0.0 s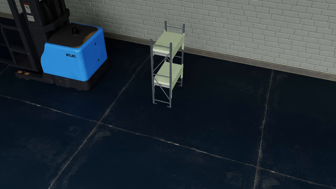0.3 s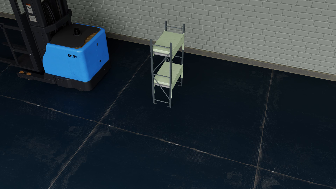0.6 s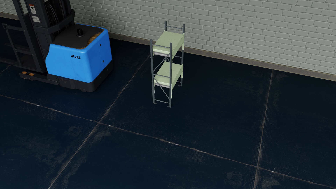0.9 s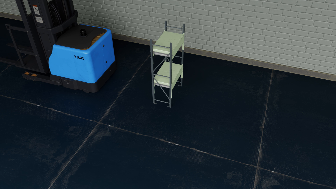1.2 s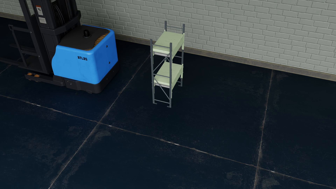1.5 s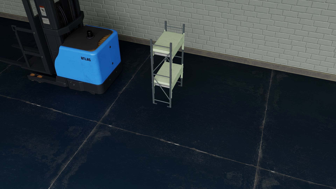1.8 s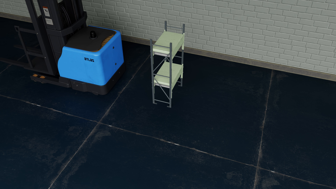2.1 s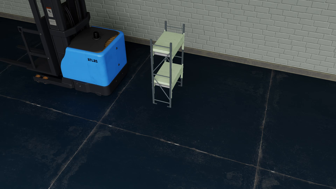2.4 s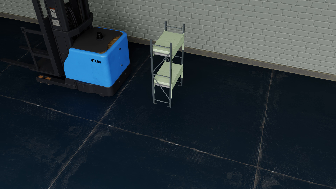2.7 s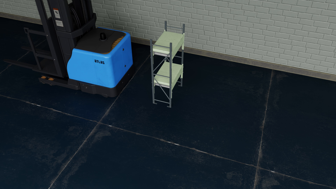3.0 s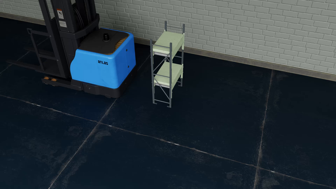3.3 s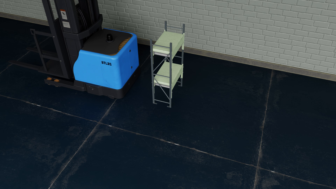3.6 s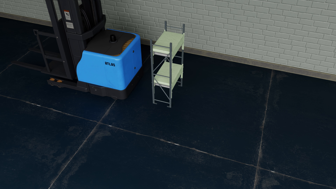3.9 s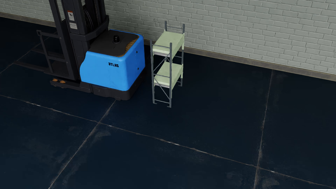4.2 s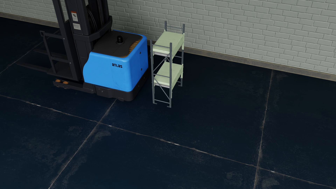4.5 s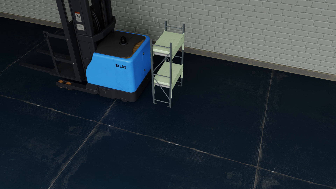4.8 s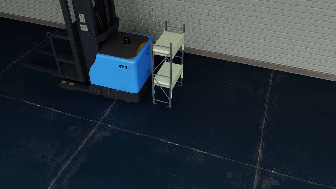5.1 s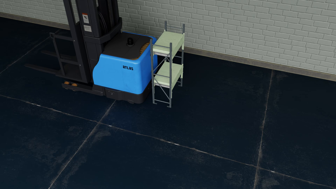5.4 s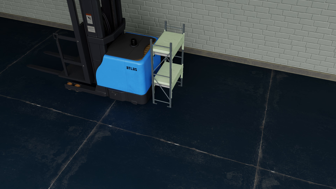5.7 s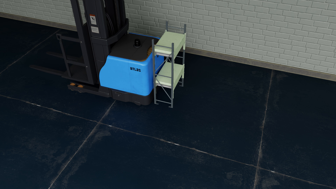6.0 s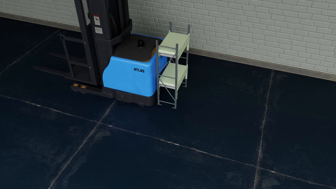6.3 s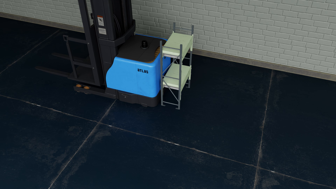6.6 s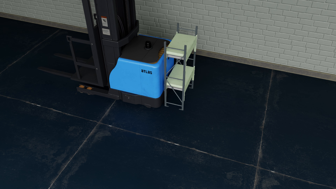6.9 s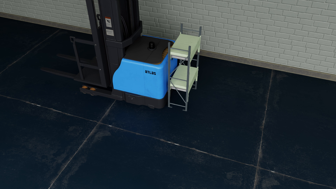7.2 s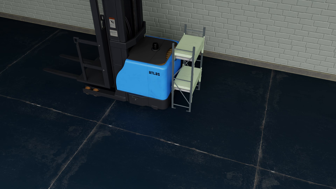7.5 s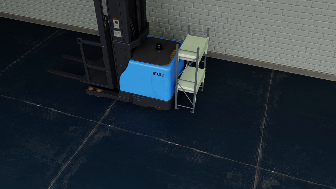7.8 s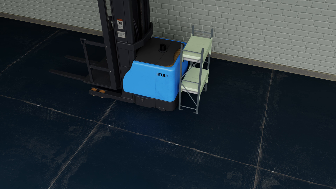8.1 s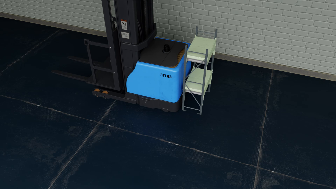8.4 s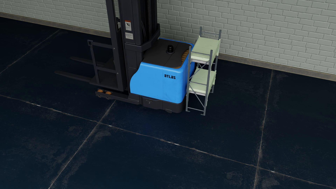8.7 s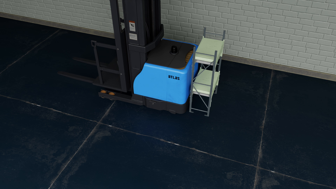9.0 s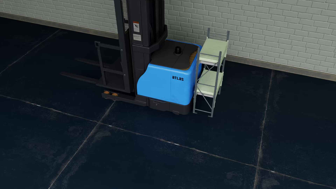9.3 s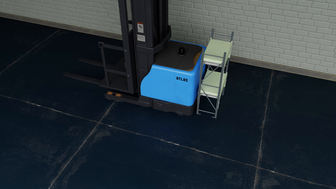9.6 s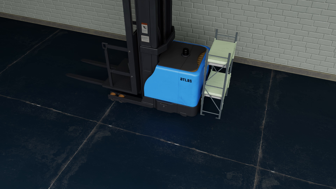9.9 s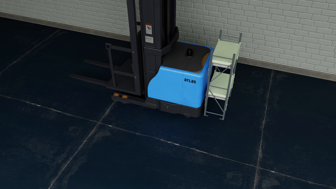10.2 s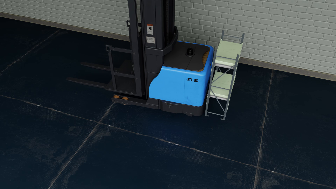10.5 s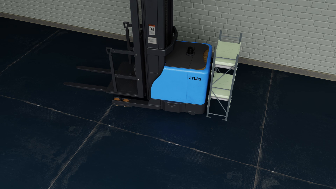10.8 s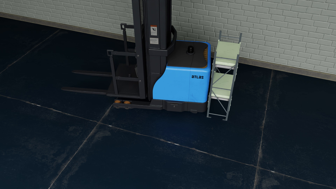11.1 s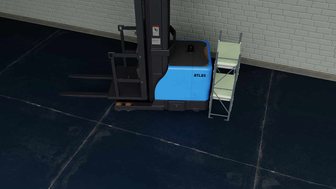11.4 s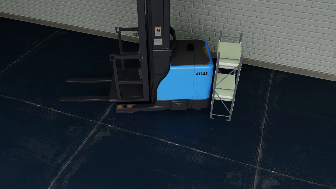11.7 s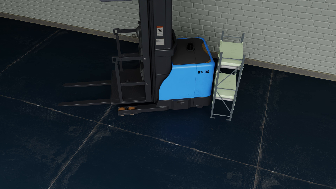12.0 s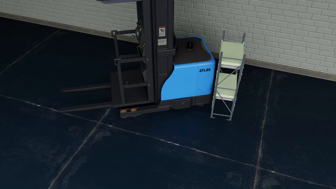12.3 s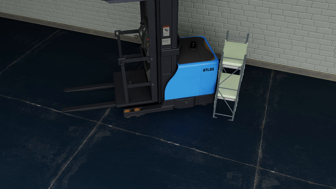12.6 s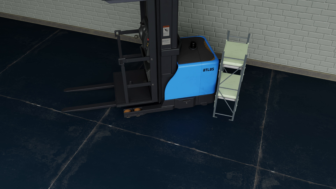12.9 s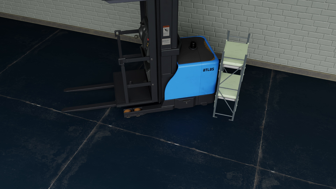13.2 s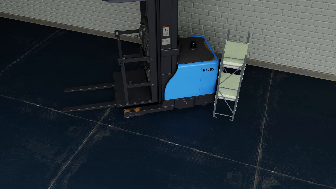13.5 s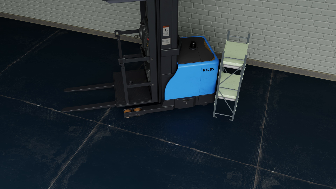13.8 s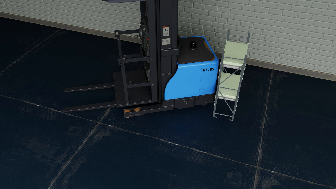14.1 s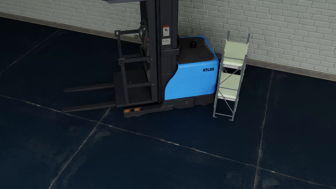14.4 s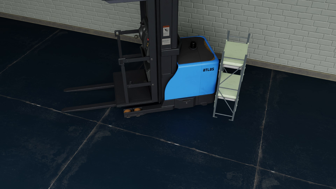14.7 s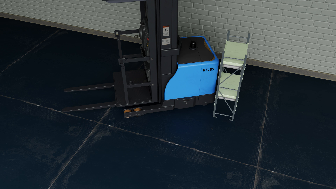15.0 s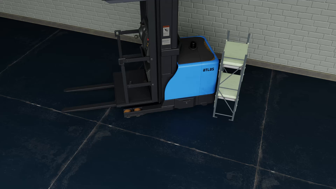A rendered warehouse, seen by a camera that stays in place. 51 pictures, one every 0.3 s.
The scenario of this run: A forklift runs into an object in its way.
